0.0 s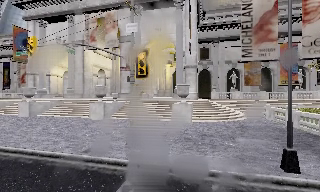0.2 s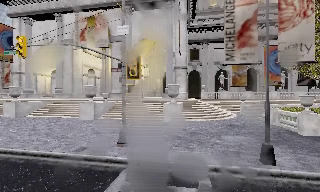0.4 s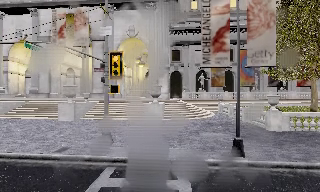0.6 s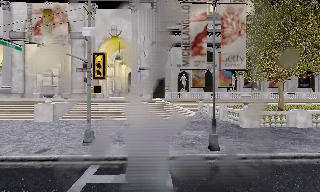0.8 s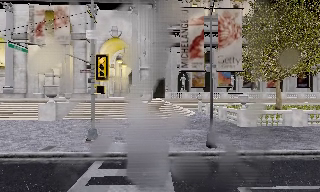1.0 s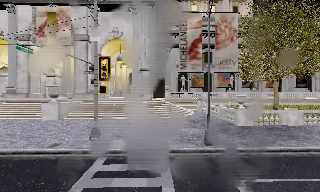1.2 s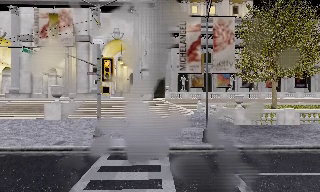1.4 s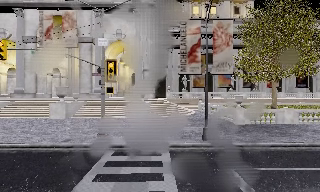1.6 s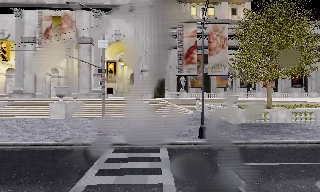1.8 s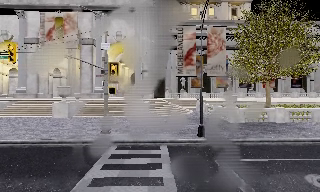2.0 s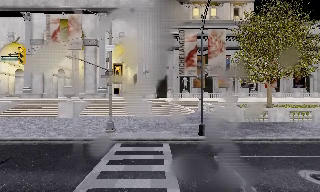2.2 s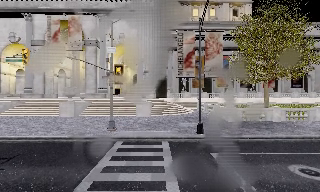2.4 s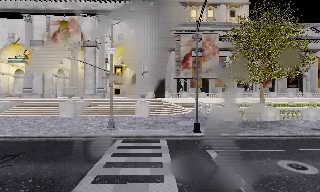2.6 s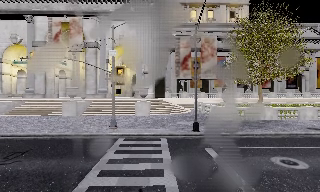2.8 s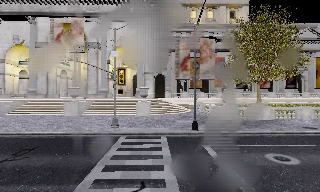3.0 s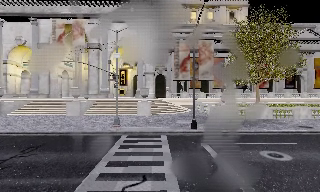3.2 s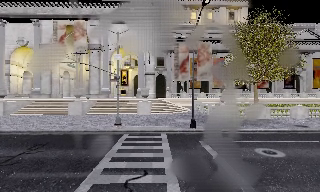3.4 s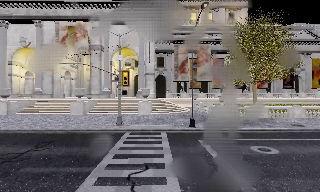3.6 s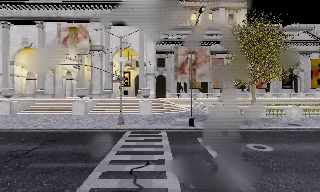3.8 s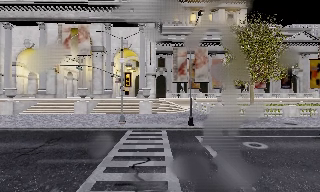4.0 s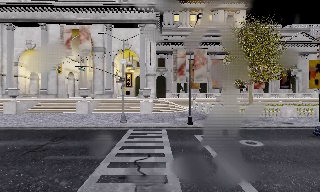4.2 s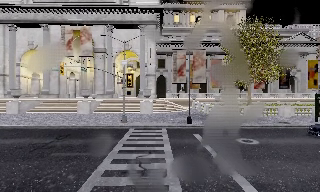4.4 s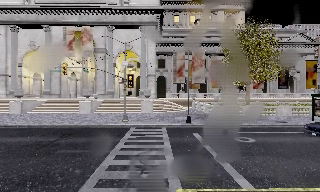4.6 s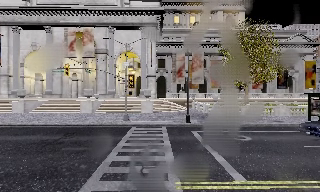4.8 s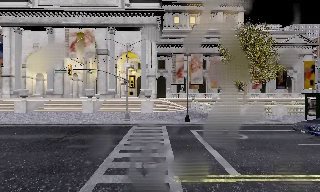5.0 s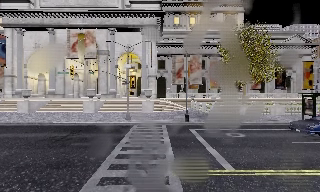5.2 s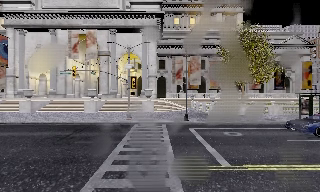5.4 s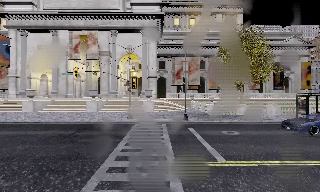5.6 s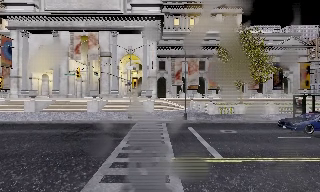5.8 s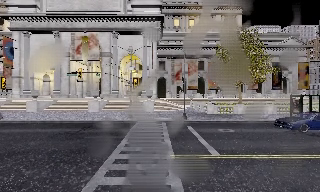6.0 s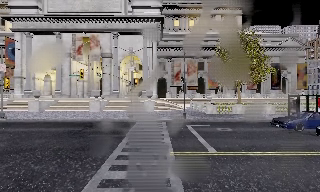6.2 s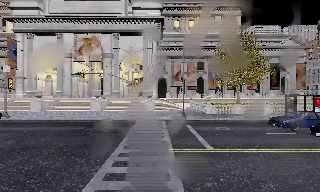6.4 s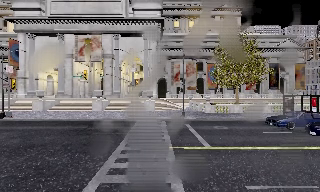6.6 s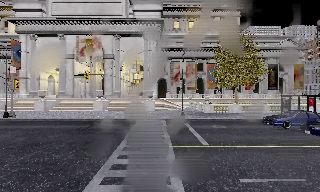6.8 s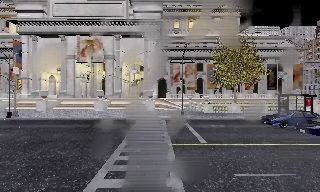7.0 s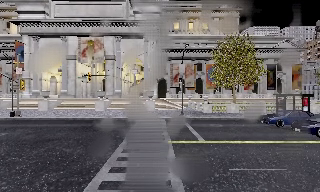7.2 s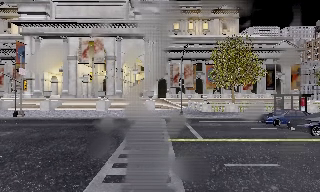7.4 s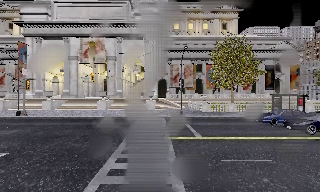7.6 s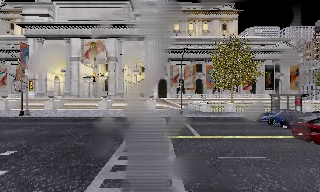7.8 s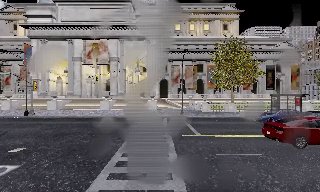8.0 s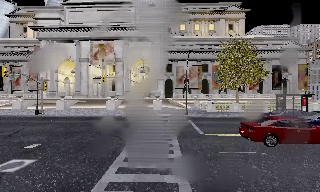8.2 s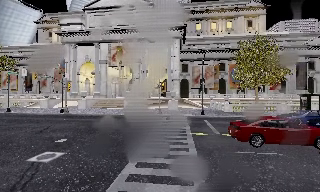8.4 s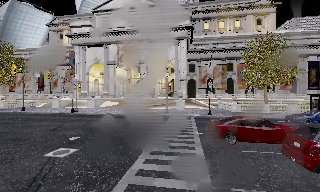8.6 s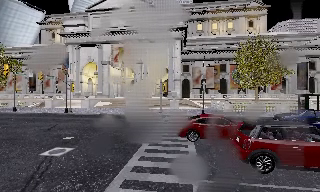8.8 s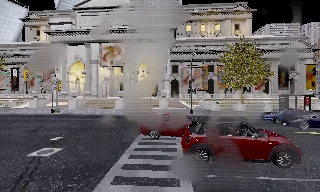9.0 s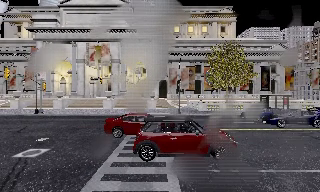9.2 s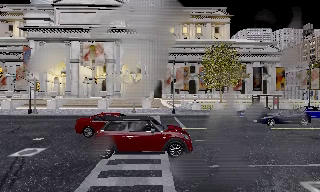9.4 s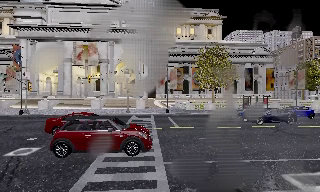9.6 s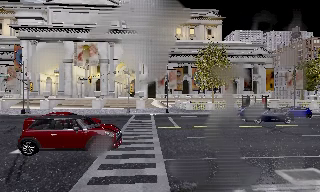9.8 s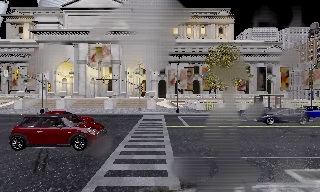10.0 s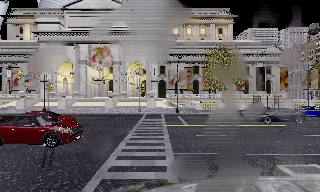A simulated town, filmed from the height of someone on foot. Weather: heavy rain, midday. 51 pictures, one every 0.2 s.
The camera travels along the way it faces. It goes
backward.
0.0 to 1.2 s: The camera pans to its right, which is clockwise from overhead, by about 15 degrees. It travels backward, about 2 m, so what stands in front gets smaller.
1.2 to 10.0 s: The camera travels backward, about 16 m, so what stands in front gets smaller.
The film runs backward here.
